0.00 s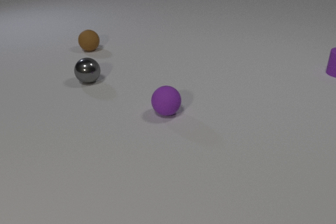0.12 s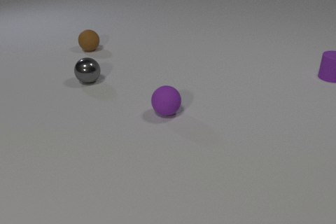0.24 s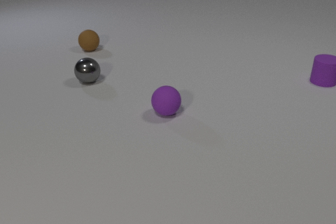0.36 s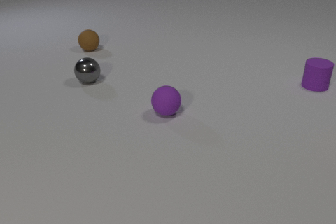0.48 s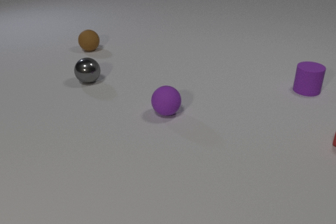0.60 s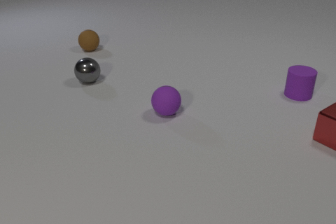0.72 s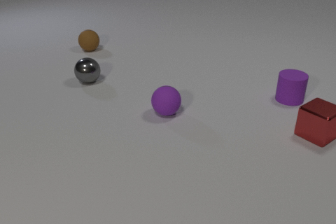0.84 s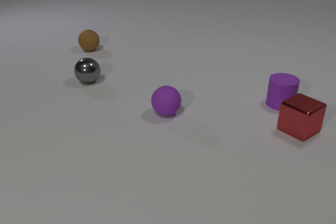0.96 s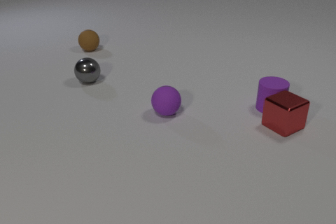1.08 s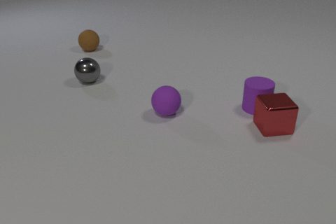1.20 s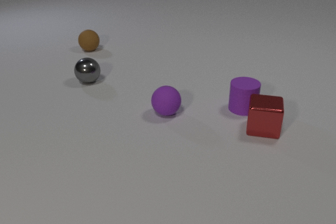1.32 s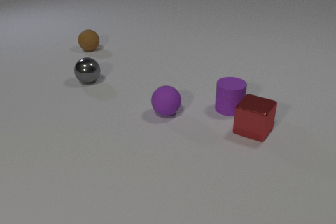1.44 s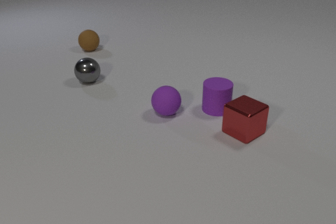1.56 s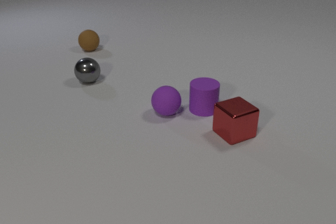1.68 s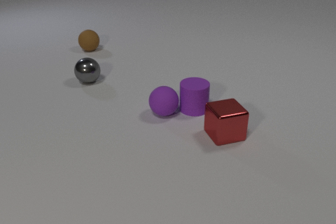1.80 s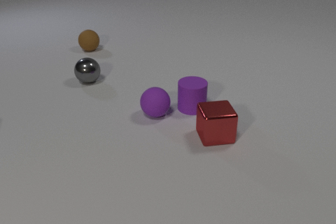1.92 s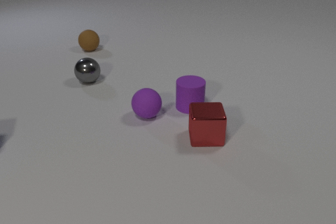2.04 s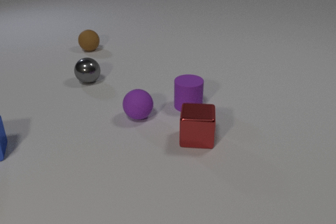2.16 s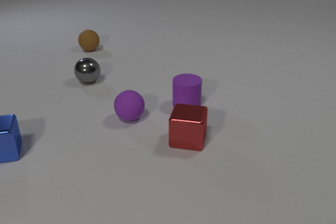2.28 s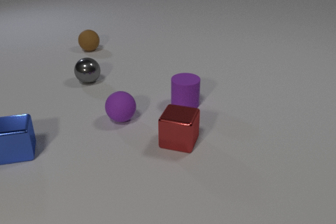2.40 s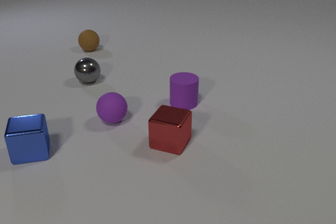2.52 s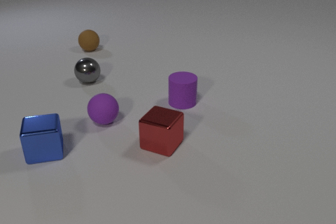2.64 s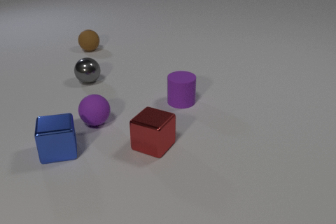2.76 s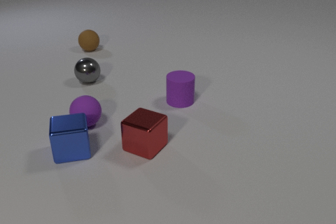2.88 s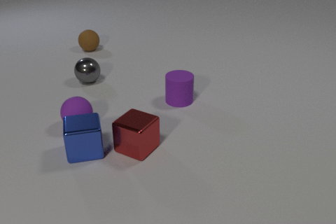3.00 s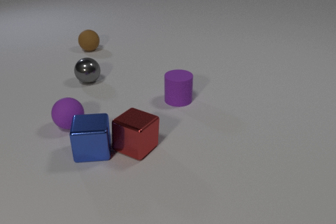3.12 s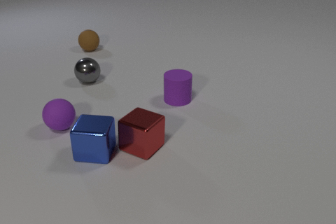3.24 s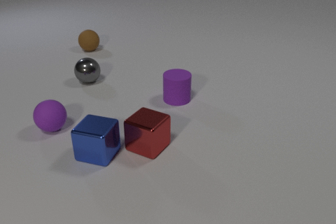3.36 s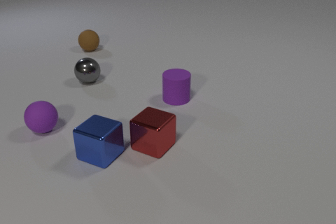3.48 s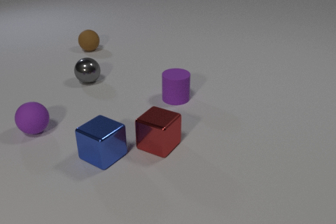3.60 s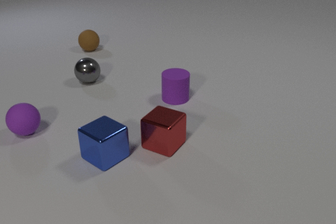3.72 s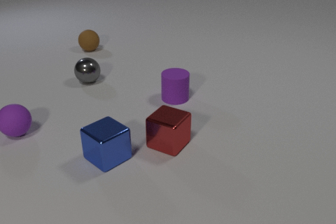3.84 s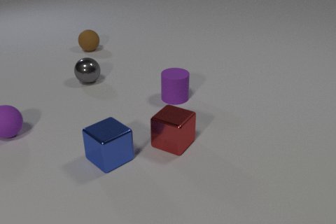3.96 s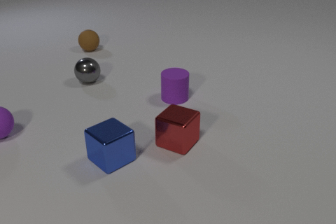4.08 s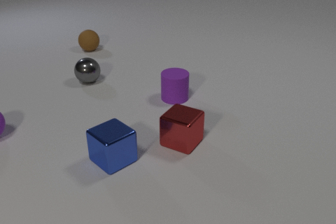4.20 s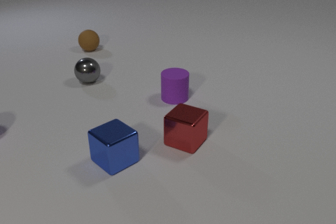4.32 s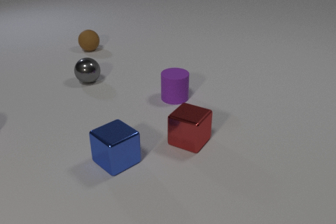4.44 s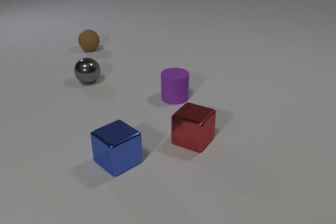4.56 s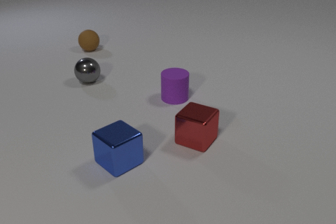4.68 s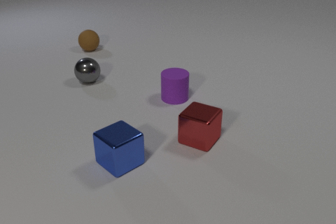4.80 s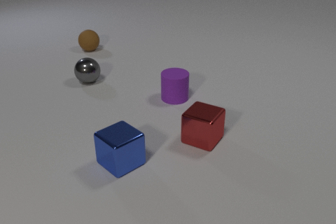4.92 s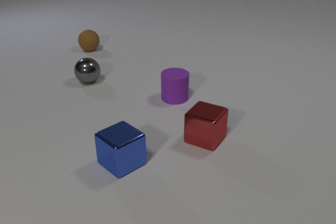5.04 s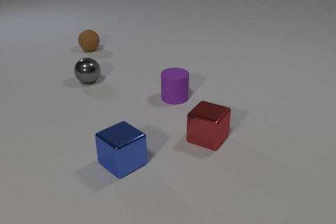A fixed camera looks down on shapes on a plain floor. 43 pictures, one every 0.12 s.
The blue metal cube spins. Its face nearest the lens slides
to the left.
The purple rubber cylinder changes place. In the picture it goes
to the left.
0.00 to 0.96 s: The red metal cube comes in at the right edge, slides to the left. The purple rubber cylinder slides toward the camera and to the left. The red metal cube and the purple rubber cylinder collide.
0.96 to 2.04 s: The red metal cube slides to the left and toward the camera, spins clockwise seen from above by about 135 degrees, its near face sliding to the left. The purple rubber cylinder slides to the left. The blue metal cube comes in at the left edge. The purple rubber sphere rolls to the left. The purple rubber cylinder and the purple rubber sphere collide.
2.04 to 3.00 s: The red metal cube slides to the left, spins so that its near face slides to the left, clockwise seen from above. The purple rubber cylinder slides away from the camera and to the left. The blue metal cube slides to the right. The purple rubber sphere rolls to the left. The red metal cube and the blue metal cube collide.
3.00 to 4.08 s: The red metal cube slides to the right. The blue metal cube slides to the right and toward the camera, spins so that its near face slides to the left, clockwise seen from above. The purple rubber sphere rolls to the left.
4.08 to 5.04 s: The red metal cube slides to the right. The blue metal cube slides to the right. The purple rubber sphere leaves at the left edge.
What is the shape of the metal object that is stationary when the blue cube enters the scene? sphere.
Are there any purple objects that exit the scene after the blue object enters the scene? yes.
What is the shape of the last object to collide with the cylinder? sphere.
